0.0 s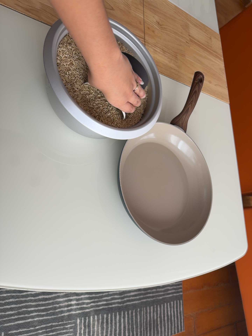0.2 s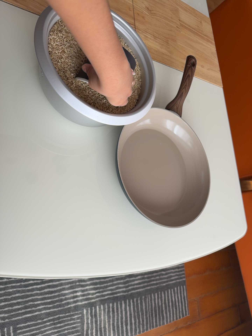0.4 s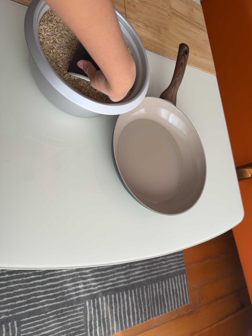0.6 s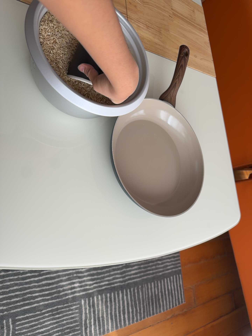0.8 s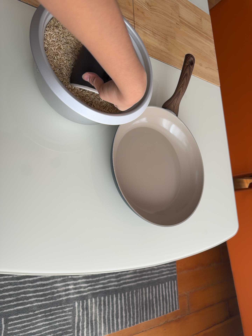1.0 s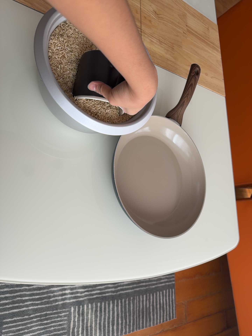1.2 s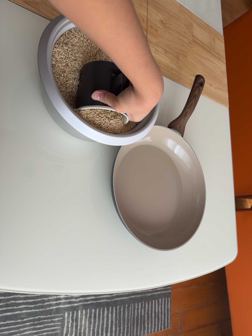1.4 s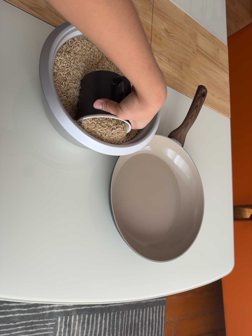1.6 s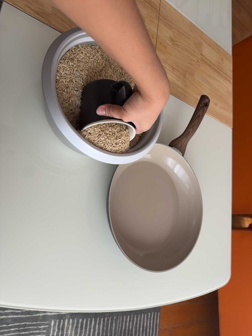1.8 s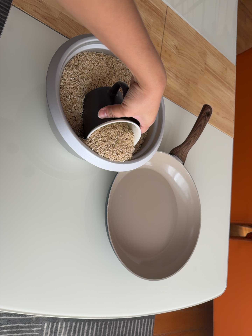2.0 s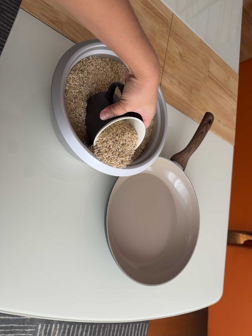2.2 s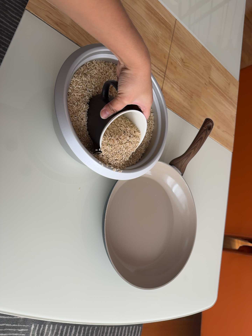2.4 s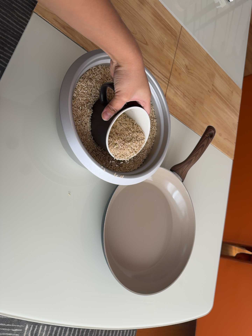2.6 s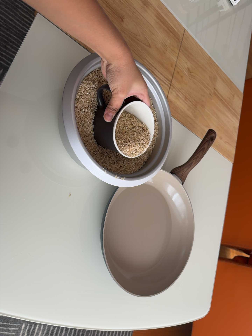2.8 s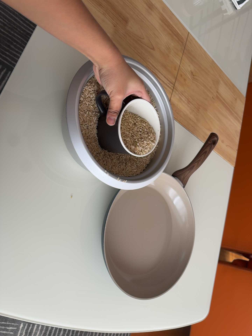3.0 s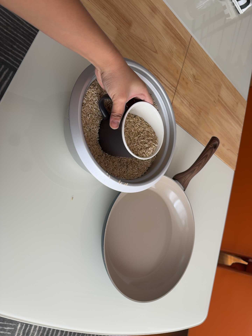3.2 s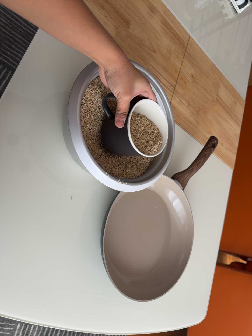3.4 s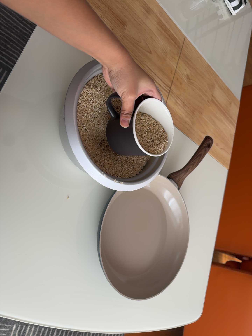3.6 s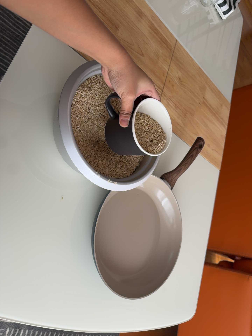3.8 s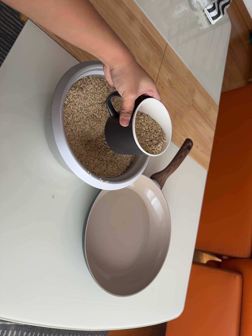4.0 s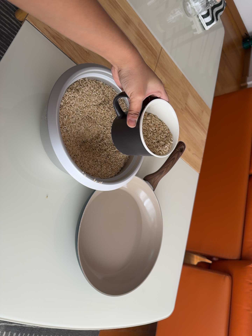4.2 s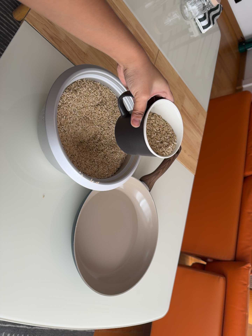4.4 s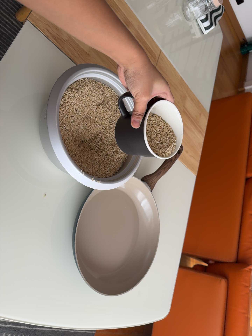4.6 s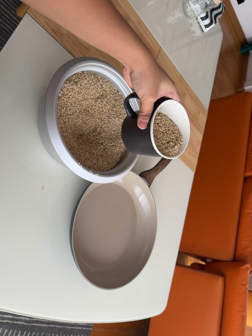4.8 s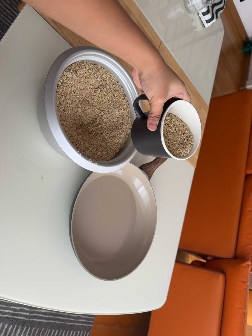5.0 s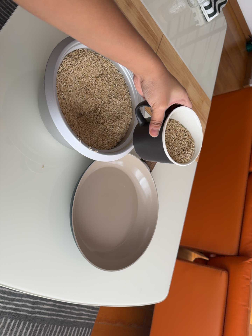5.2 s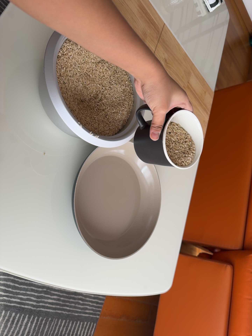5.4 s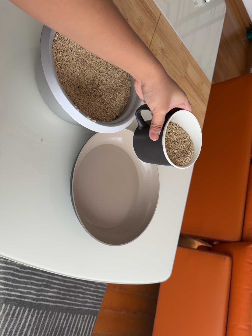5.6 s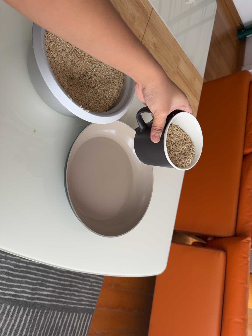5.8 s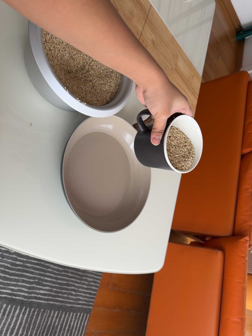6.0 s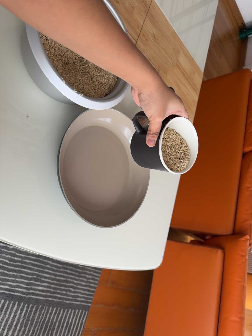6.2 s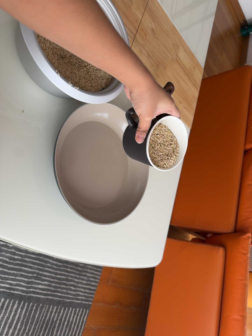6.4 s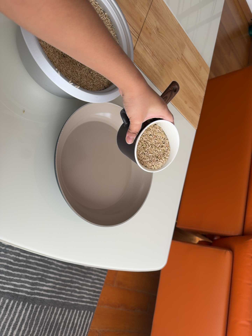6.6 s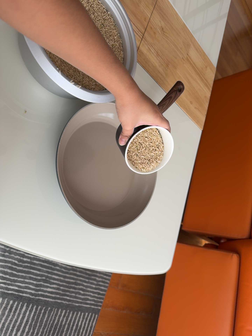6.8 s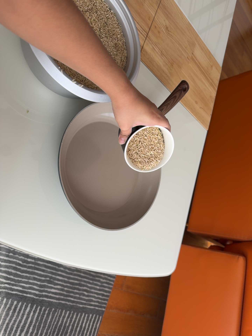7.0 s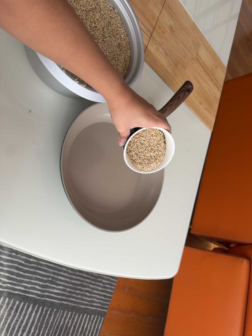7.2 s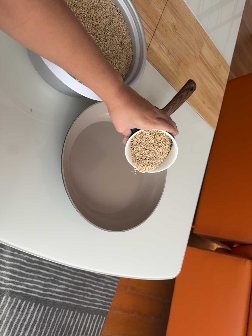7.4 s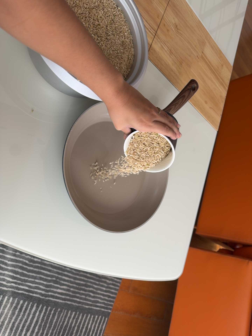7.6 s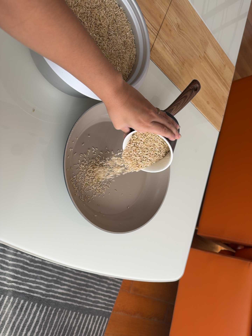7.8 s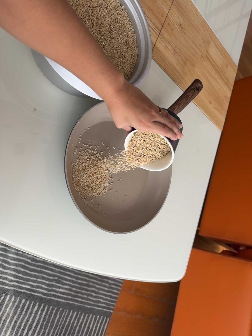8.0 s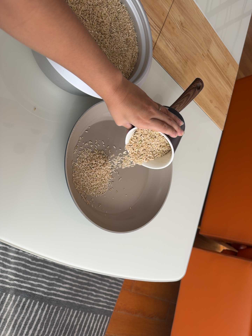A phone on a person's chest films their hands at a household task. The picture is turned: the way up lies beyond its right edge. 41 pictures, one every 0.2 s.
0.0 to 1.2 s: The camera shifts only a little, or ends up much as it began.
1.2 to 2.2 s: The camera rolls about its line of sight by about 10 degrees, and the scene rotates clockwise.
2.2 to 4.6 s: The camera shifts only a little, or ends up much as it began.
4.6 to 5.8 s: The camera travels toward the bottom of its view, about 14 cm, so close, fixed things drift upward.
5.8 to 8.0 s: The camera travels forward, about 8 cm, so what stands in front looms larger.
The film runs forward here.
